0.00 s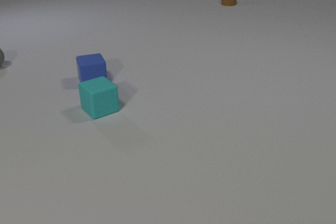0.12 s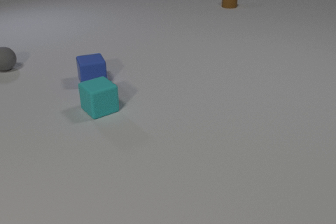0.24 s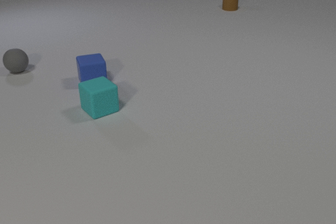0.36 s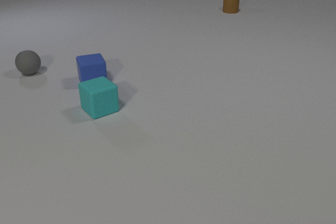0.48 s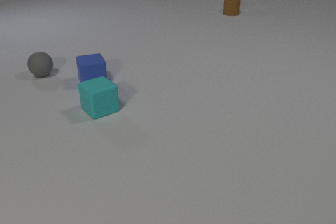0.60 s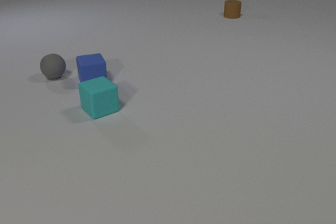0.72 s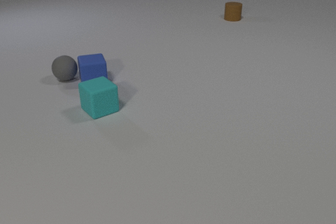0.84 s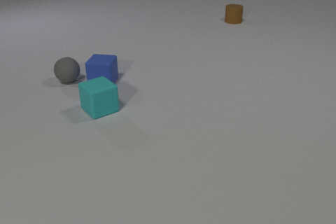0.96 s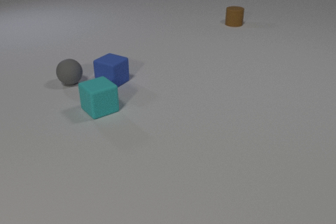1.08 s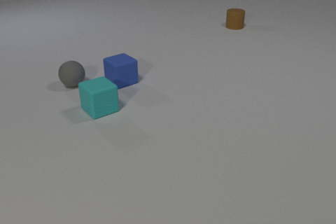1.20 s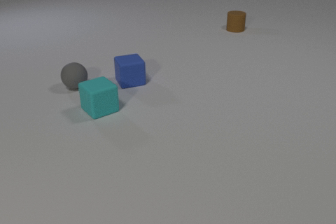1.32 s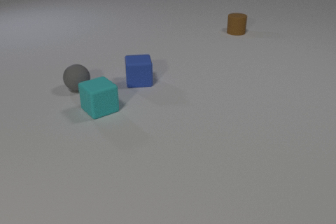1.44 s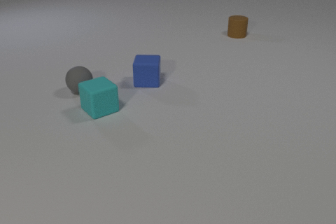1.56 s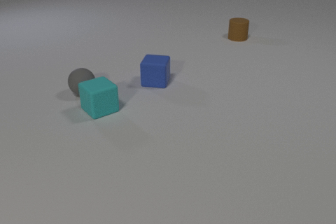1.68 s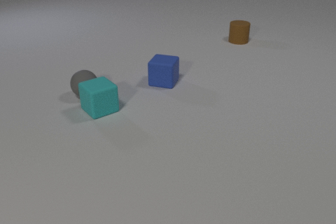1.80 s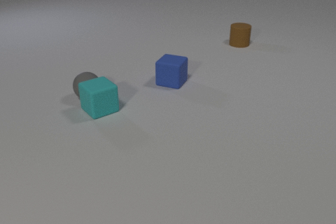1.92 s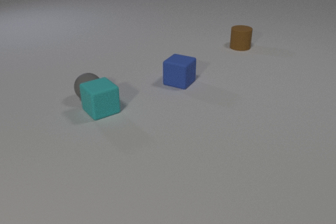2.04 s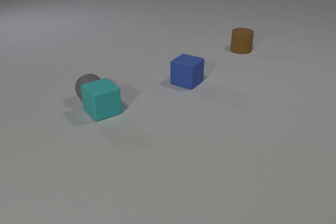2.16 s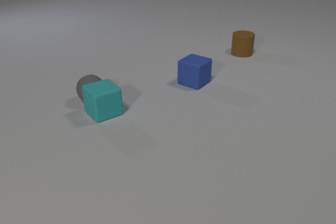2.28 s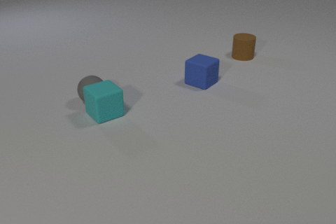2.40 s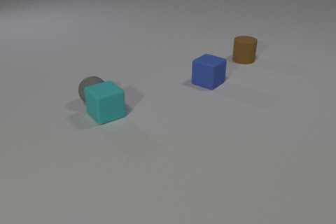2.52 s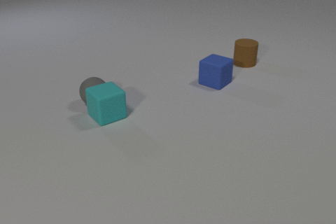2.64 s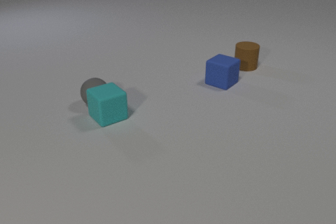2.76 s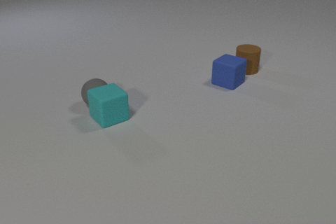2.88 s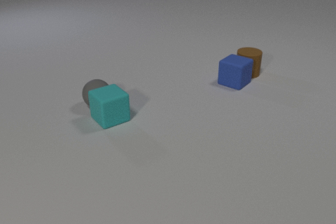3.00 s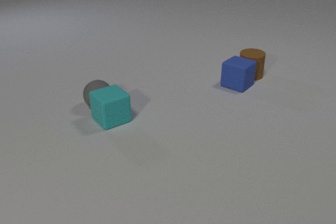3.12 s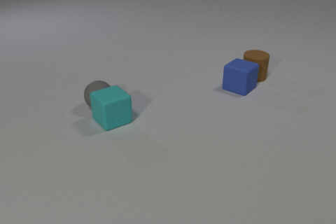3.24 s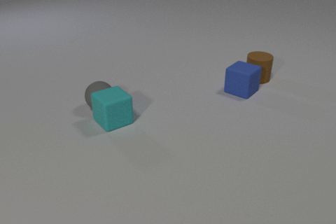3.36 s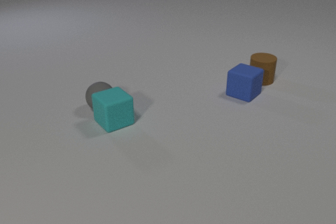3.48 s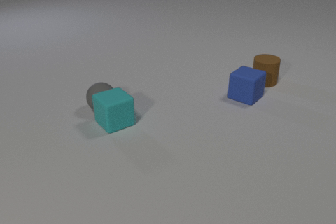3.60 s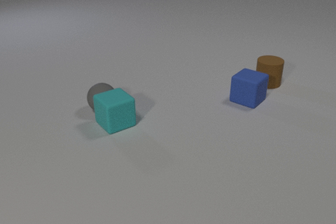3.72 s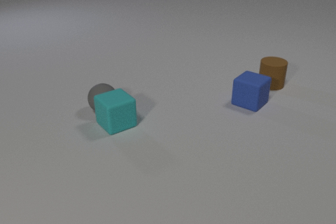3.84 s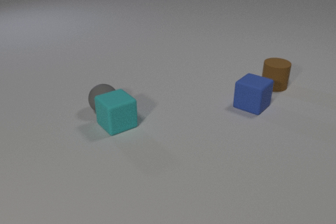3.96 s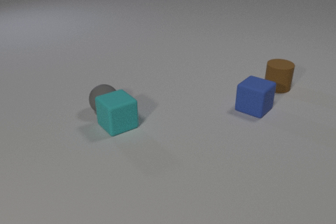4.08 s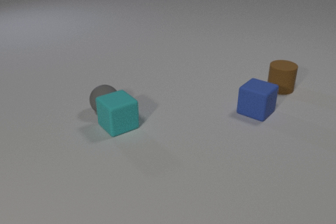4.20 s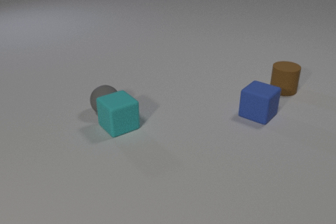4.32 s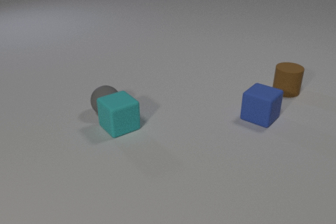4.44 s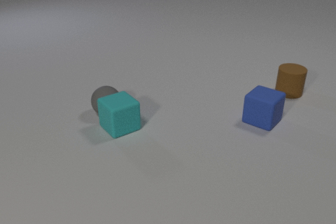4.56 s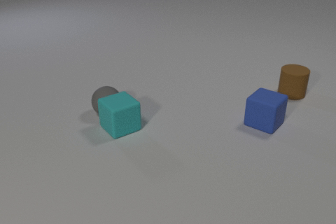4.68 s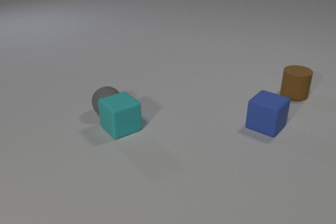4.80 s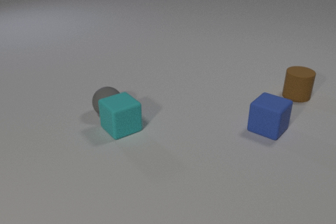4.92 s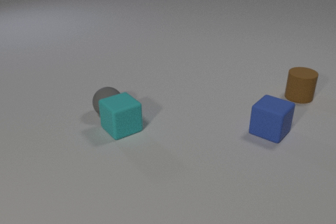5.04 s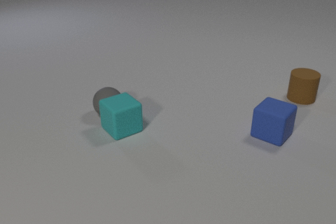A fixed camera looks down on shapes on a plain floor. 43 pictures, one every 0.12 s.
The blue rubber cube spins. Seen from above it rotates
clockwise.
The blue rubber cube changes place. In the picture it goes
to the right.
0.00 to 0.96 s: The gray rubber sphere rolls to the right and toward the camera. The blue rubber cube slides to the right, spins so that its near face slides to the left, clockwise seen from above. The brown rubber cylinder slides toward the camera. The gray rubber sphere and the blue rubber cube collide.
0.96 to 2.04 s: The gray rubber sphere rolls toward the camera and to the right. The blue rubber cube slides to the right, spins clockwise seen from above by about 90 degrees, its near face sliding to the left. The brown rubber cylinder slides toward the camera. The gray rubber sphere and the cyan rubber cube collide.
2.04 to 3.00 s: The gray rubber sphere rolls toward the camera and to the right. The blue rubber cube slides to the right. The cyan rubber cube slides toward the camera and to the right. The brown rubber cylinder slides toward the camera. The blue rubber cube and the brown rubber cylinder collide.
3.00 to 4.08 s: The gray rubber sphere rolls toward the camera and to the right. The blue rubber cube slides toward the camera. The cyan rubber cube slides toward the camera and to the right. The brown rubber cylinder slides to the right and toward the camera.
4.08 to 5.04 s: The blue rubber cube slides toward the camera and to the right. The brown rubber cylinder slides to the right and toward the camera.
How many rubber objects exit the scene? 0.
Are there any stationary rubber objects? no.
How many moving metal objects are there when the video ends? 0.
